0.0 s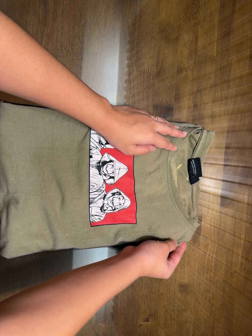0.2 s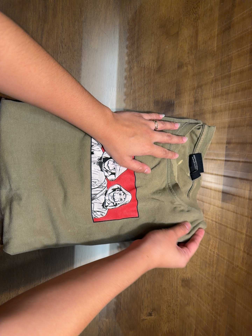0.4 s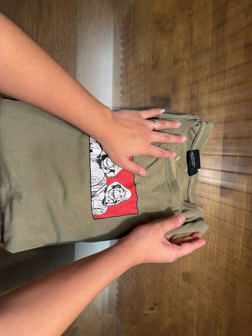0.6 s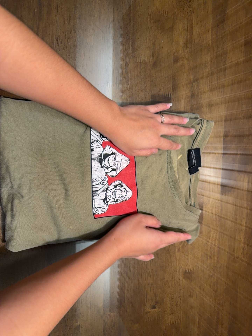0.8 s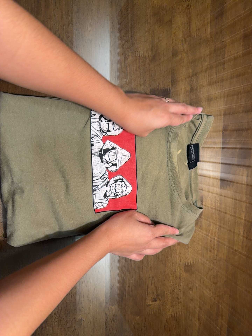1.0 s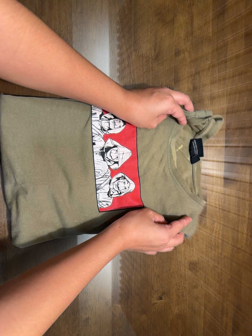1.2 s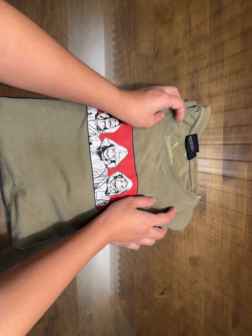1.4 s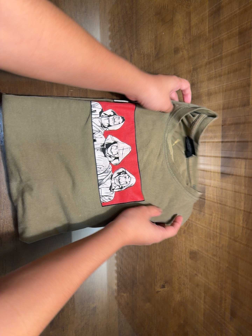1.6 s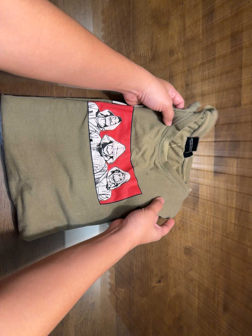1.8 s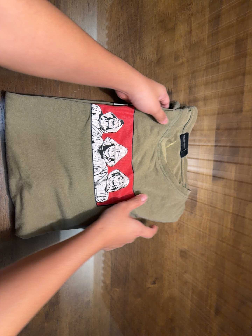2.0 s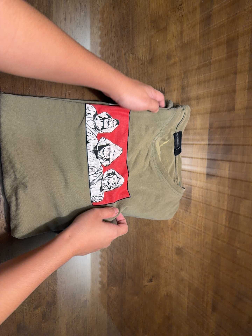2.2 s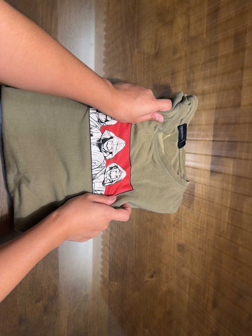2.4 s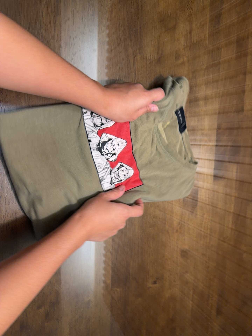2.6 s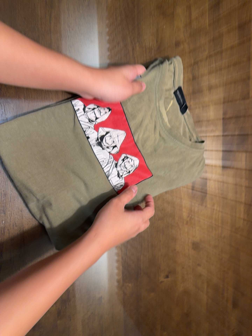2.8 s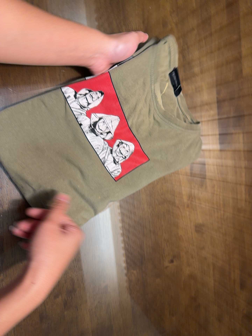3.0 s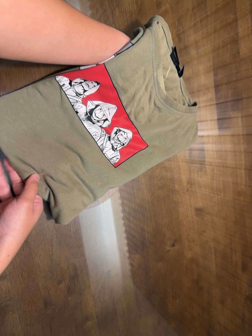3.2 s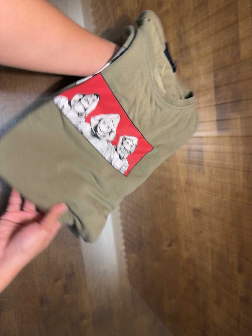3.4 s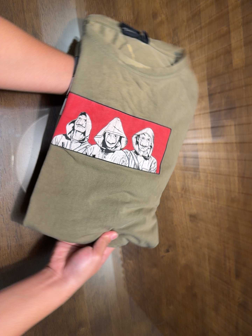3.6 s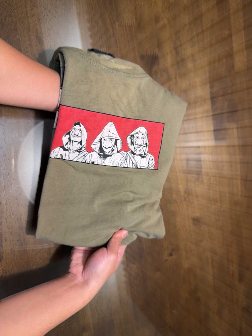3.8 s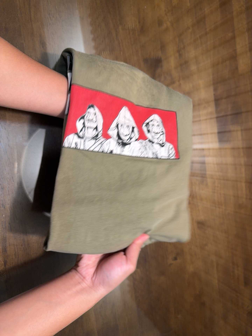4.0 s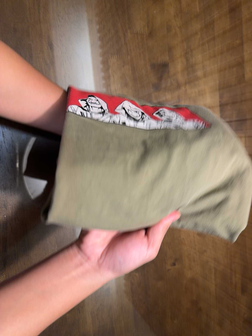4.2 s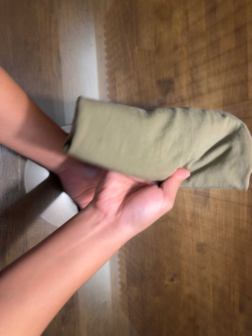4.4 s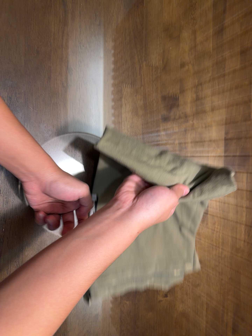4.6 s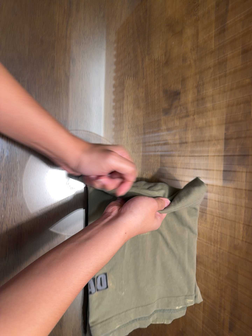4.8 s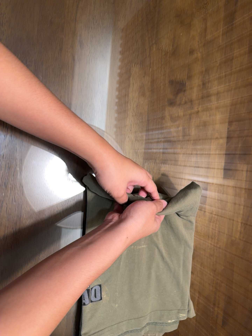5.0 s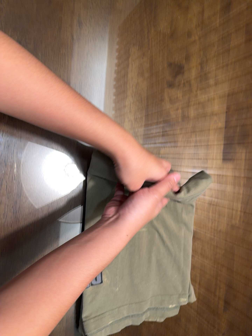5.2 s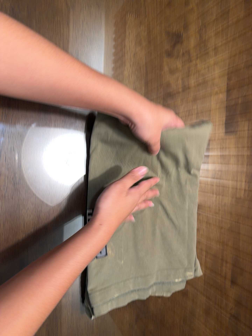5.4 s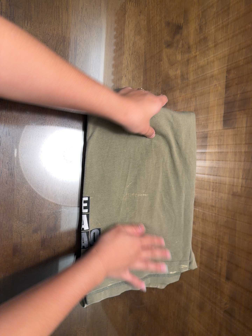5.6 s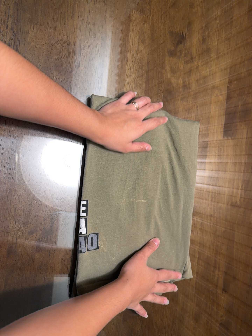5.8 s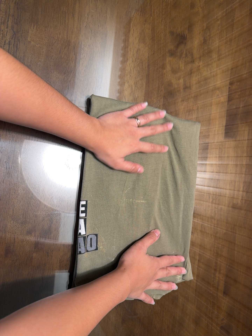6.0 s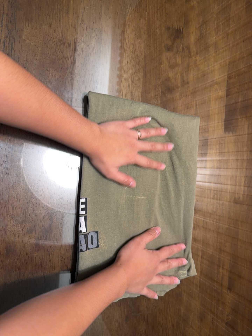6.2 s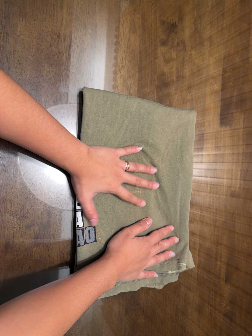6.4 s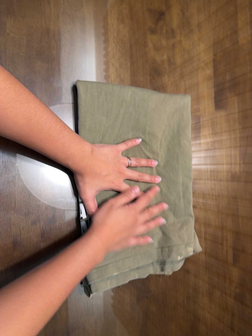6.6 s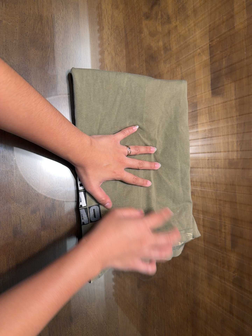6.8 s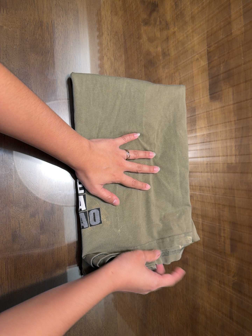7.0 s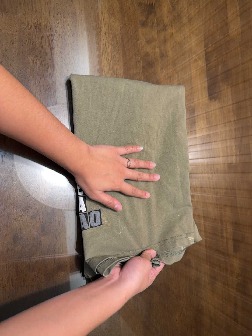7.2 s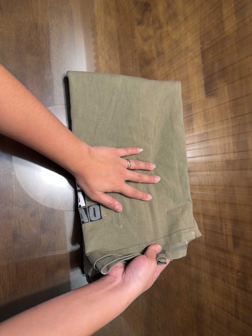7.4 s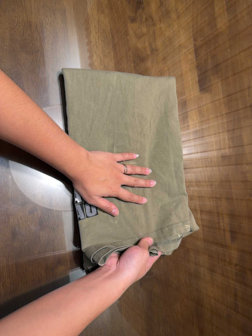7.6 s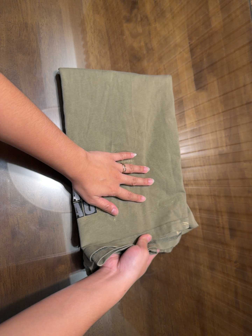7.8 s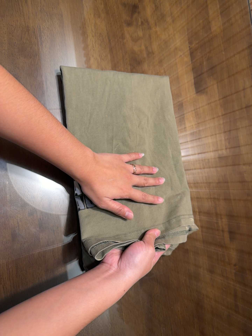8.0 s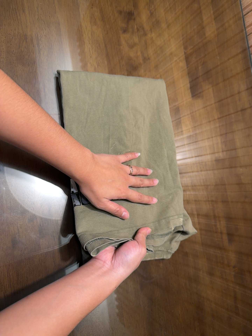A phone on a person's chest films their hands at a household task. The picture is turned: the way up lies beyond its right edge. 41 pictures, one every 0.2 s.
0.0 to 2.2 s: The camera travels to its left, about 7 cm.
2.2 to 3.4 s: The camera rolls about its line of sight by about 10 degrees, and the scene rotates counterclockwise.
3.4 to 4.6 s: The camera rolls about its line of sight by about 10 degrees, and the scene rotates clockwise.
4.6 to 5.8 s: The camera travels toward the bottom of its view, about 14 cm, so close, fixed things drift upward.
5.8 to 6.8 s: The camera rolls about its line of sight by about 10 degrees, and the scene rotates counterclockwise.
6.8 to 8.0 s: The camera shifts only a little, or ends up much as it began.
The film runs backward here.
